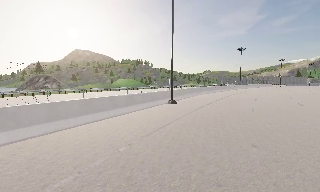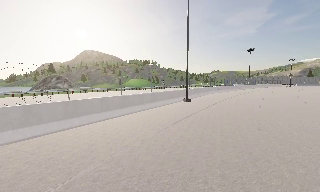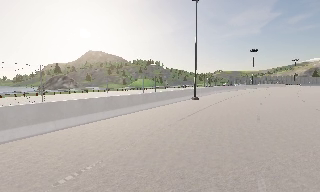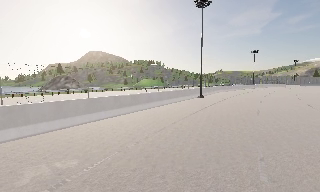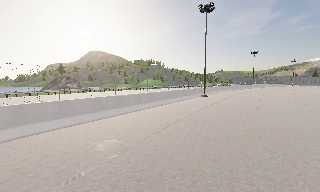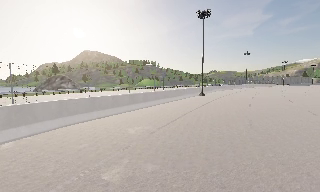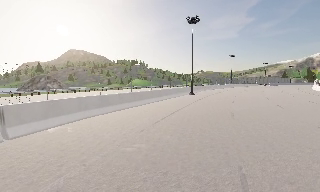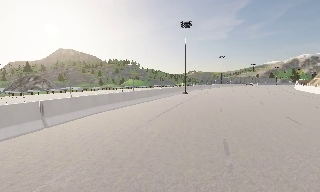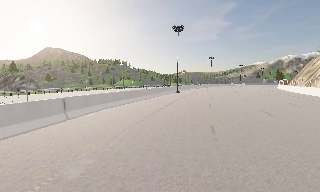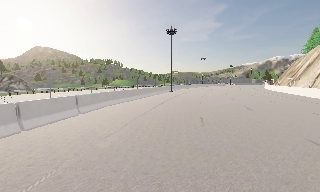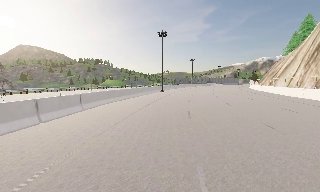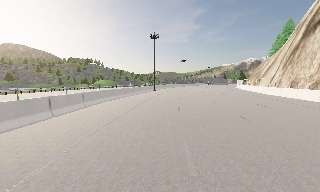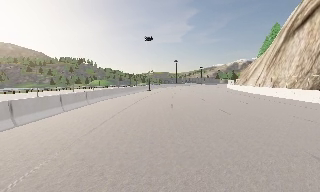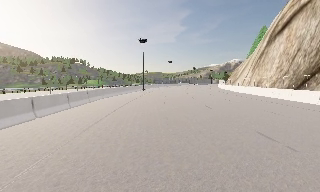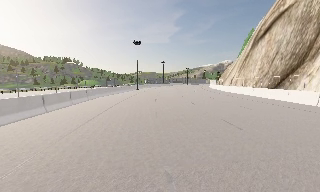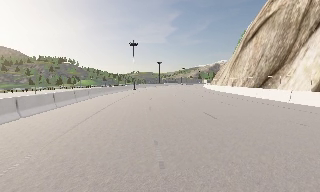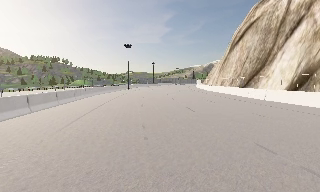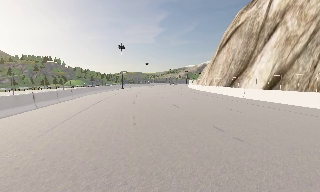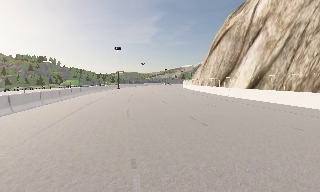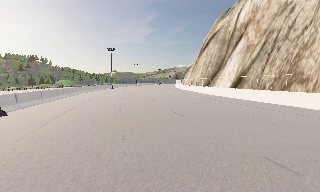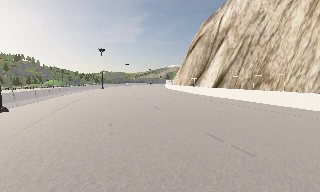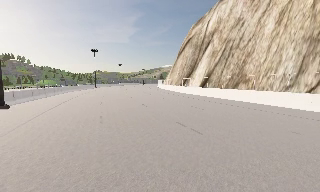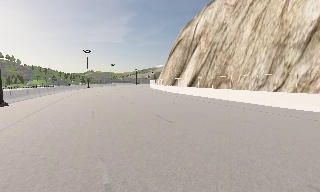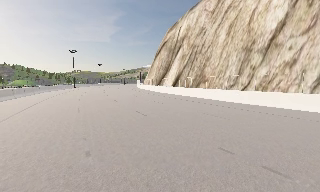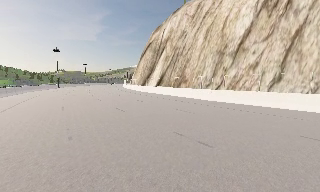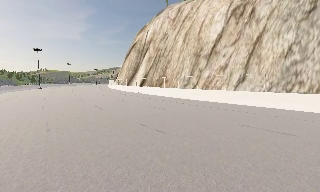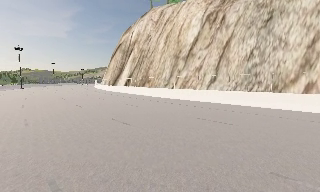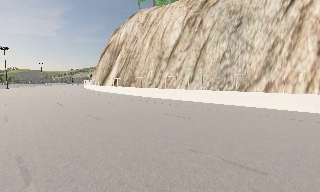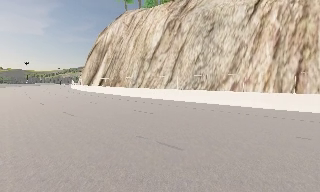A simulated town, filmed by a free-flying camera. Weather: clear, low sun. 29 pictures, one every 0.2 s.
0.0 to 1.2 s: The camera travels backward and to its left, about 12 m, so what stands in front gets smaller.
1.2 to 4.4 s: The camera swings to its right by about 35 degrees, and the scene slides to the left. It travels backward, about 30 m.
4.4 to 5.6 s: The scene slides to the left, as the camera pans about 20 degrees to its right. It travels backward and to its right, about 10 m, so what stands in front gets smaller.
The film runs backward here.
